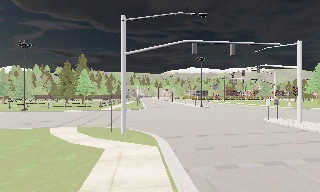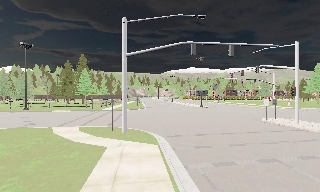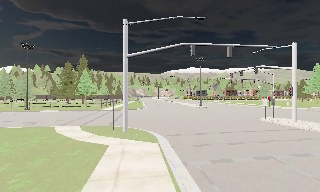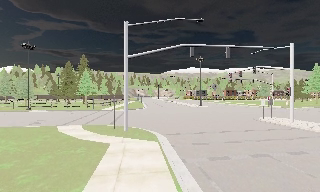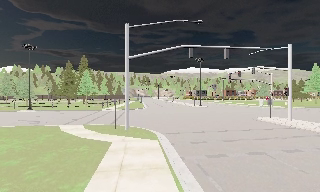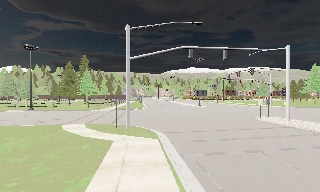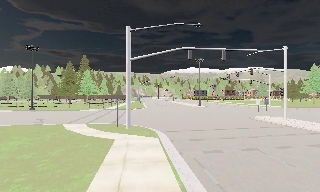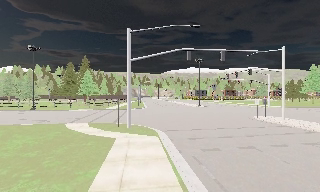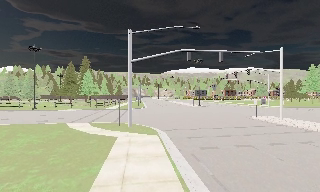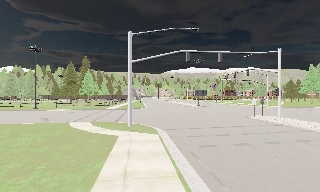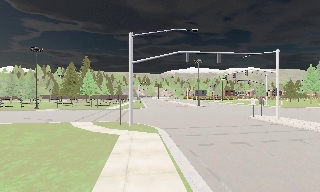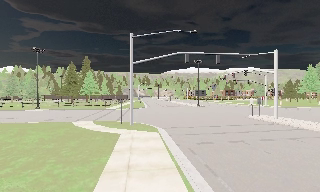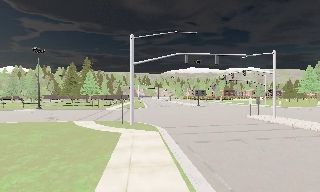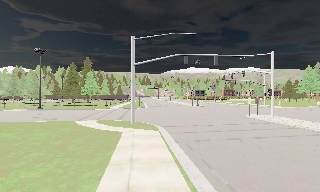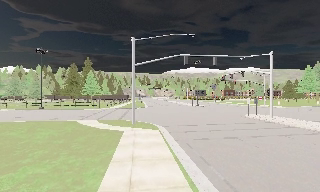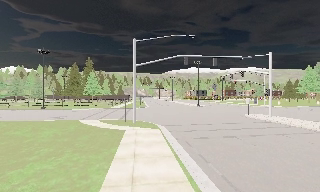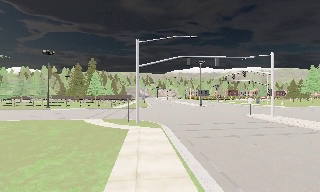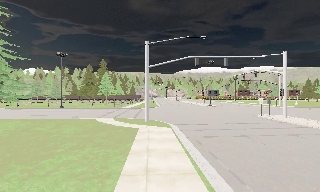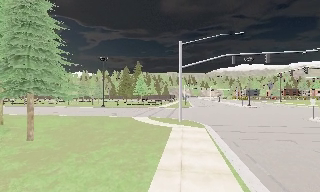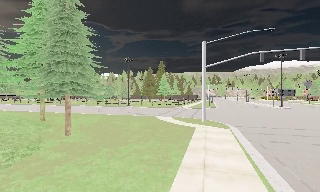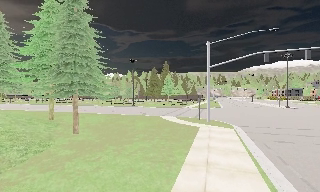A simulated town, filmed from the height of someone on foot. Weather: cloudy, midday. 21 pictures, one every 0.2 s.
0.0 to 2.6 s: The camera travels backward, about 3.5 m, so what stands in front gets smaller.
2.6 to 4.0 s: The camera swings to its left by about 25 degrees, and the scene slides to the right. It travels backward, about 2 m, so what stands in front gets smaller.
The film runs backward here.
